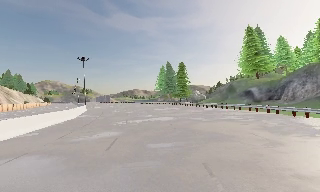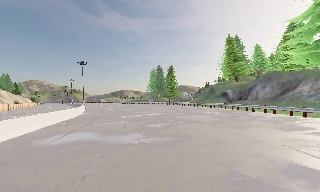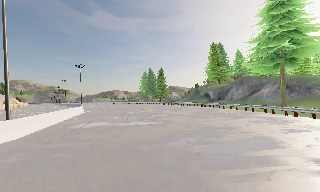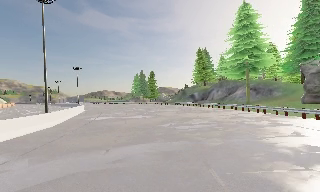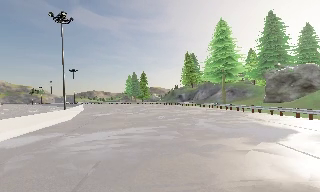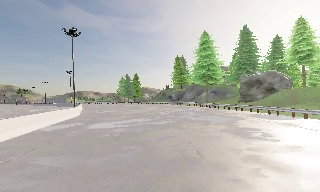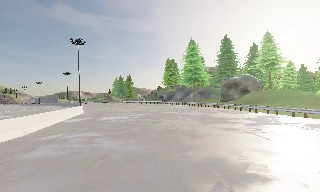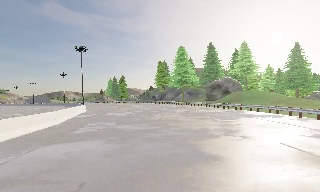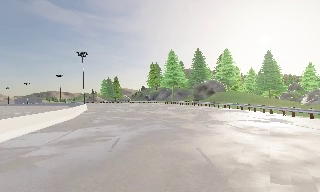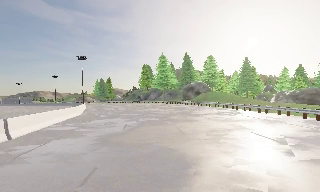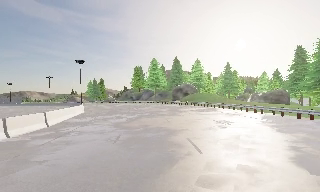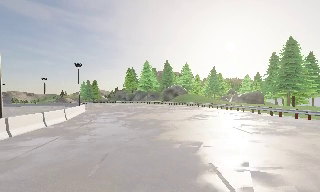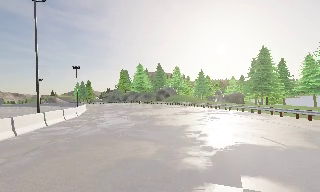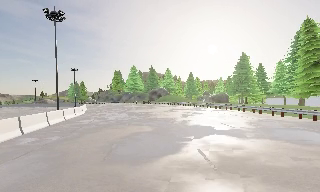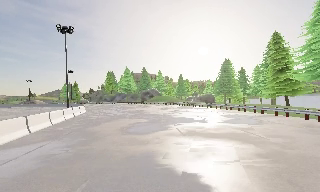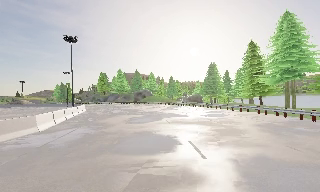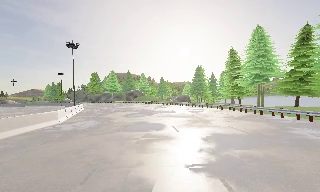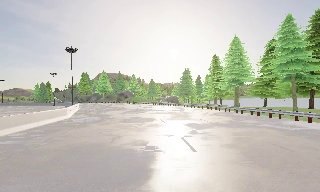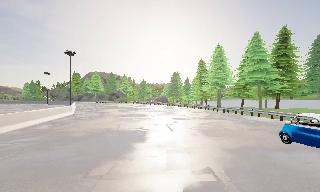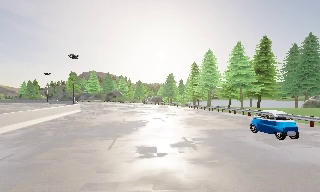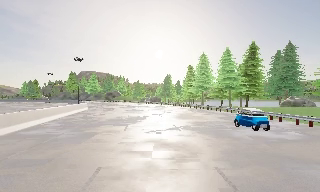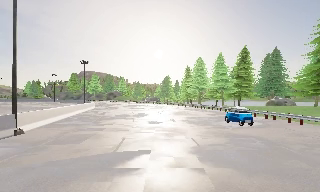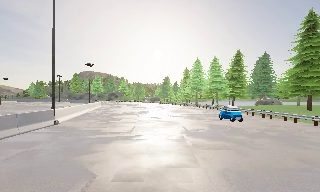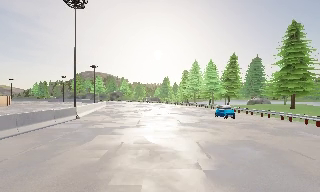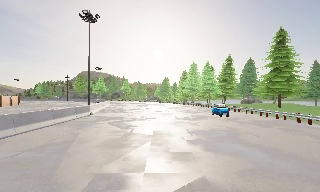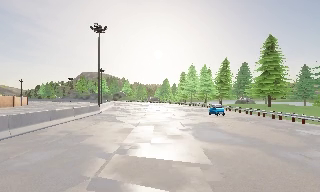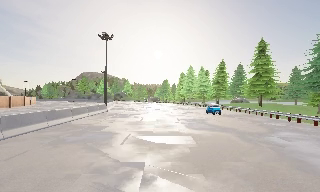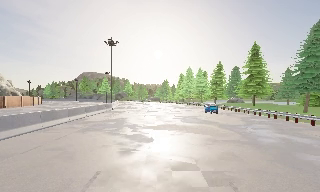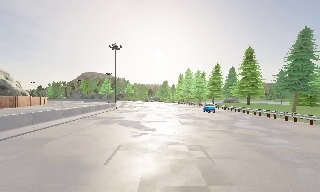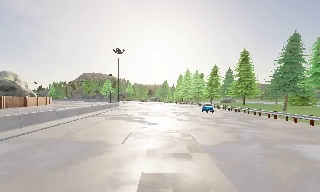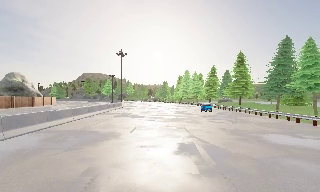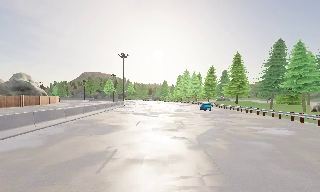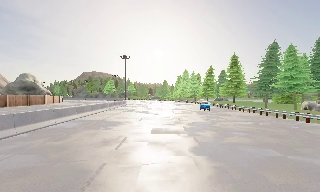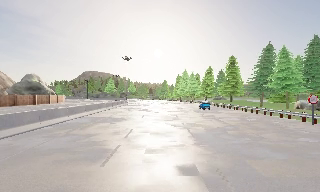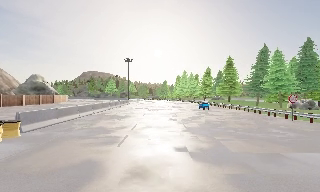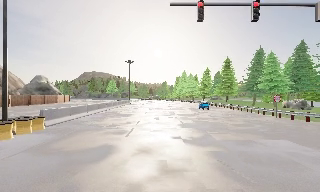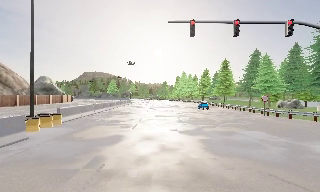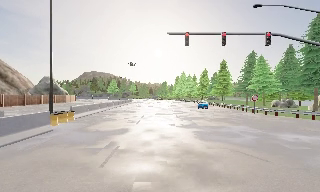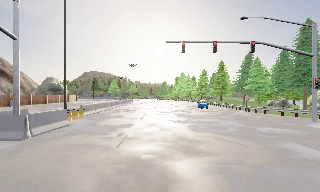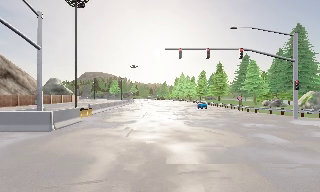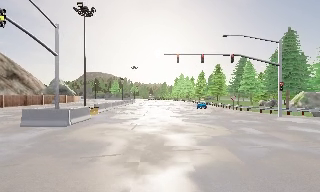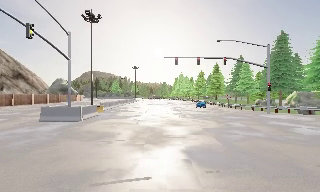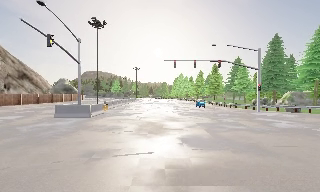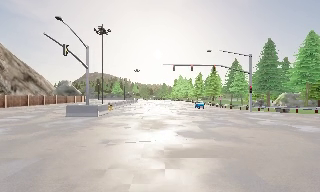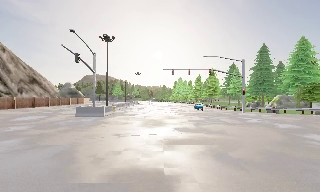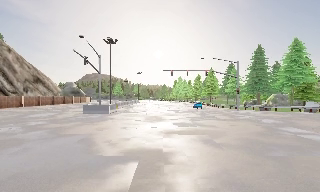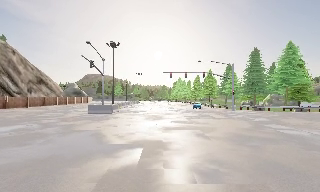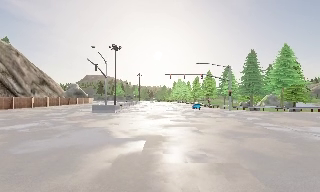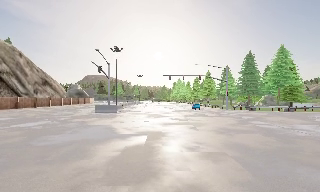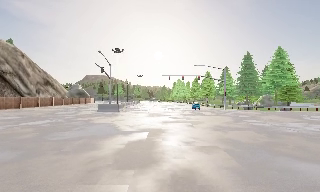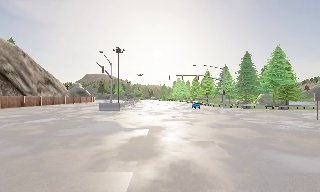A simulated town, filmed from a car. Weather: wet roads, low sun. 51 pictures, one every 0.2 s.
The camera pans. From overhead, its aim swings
clockwise.
The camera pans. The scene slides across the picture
to the left.
0.0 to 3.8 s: The scene slides to the left, as the camera pans about 60 degrees to its right. It travels backward, about 80 m.
3.8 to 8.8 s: The camera travels backward, about 60 m, so what stands in front gets smaller. It loses speed.
8.8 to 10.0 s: The camera travels backward, about 7 m, so what stands in front gets smaller. It loses speed.
The film runs backward here.
